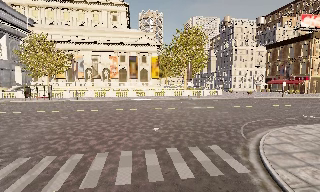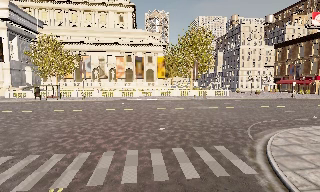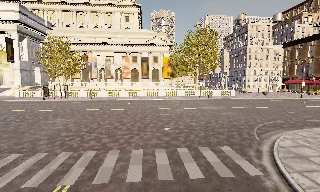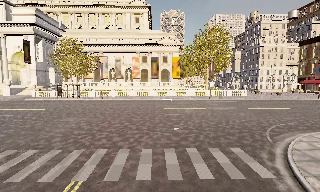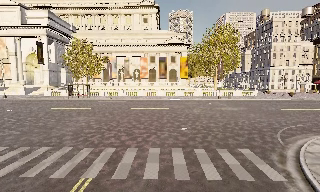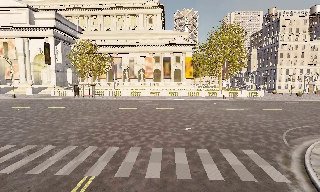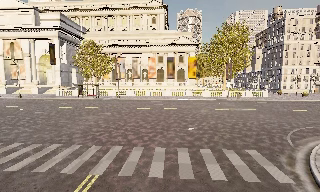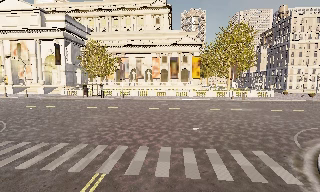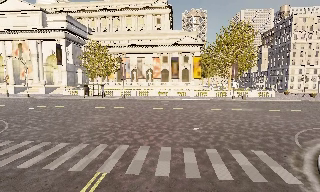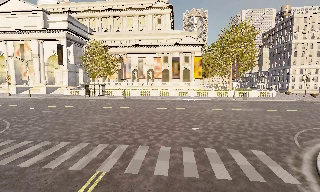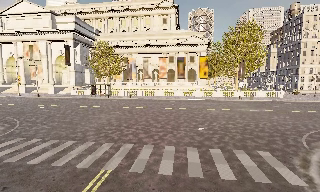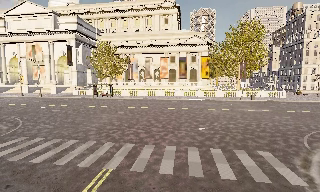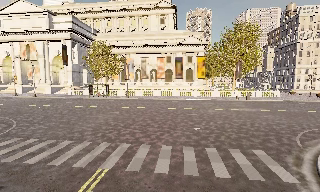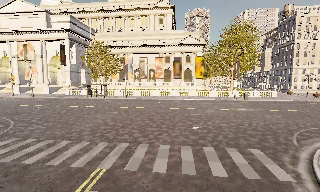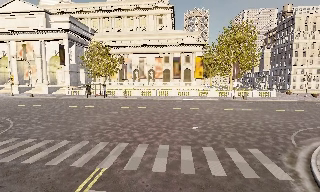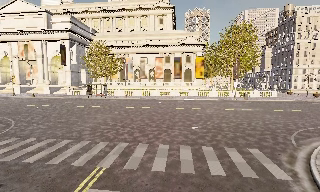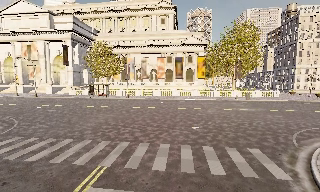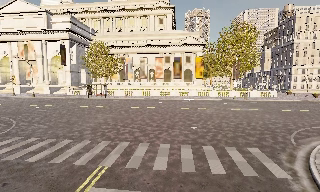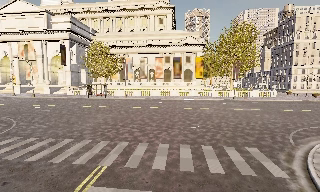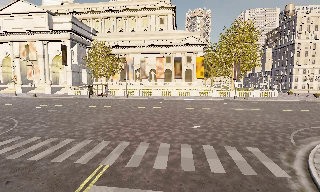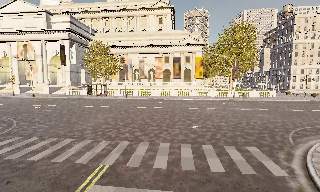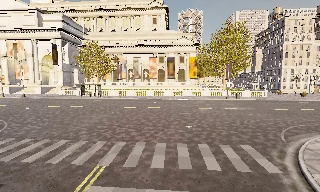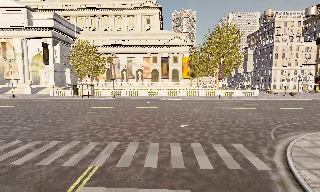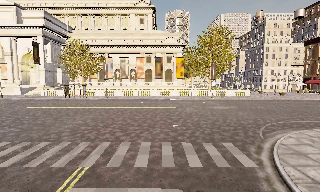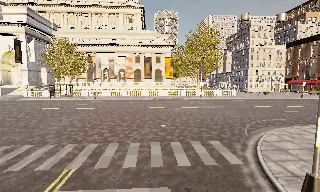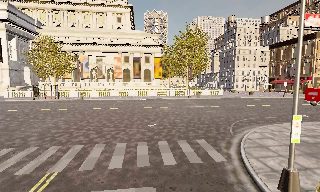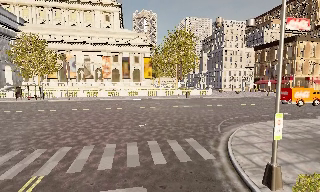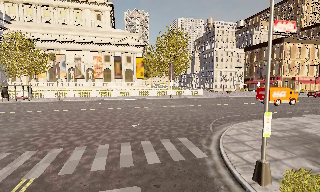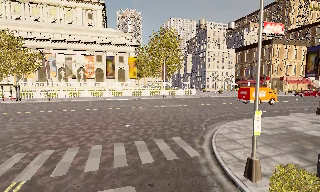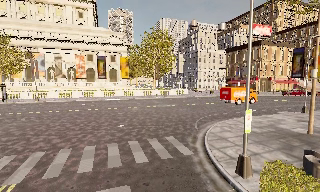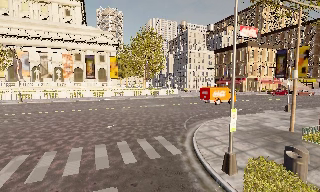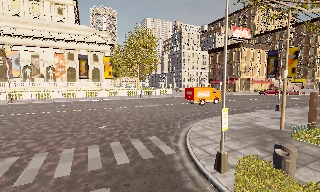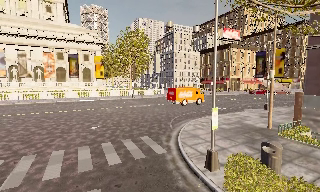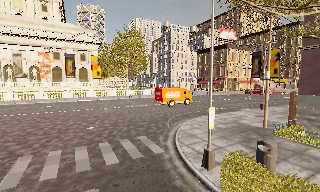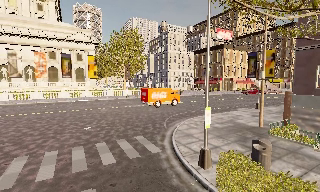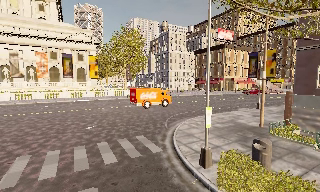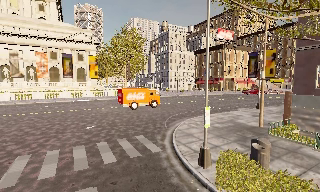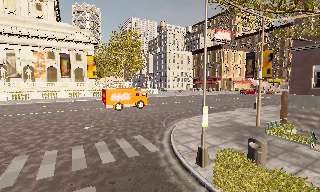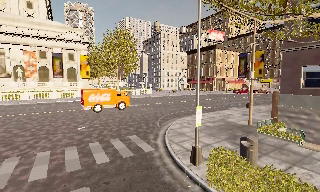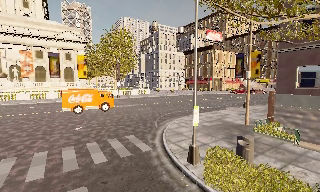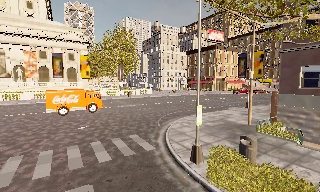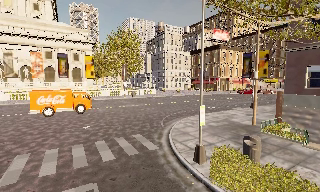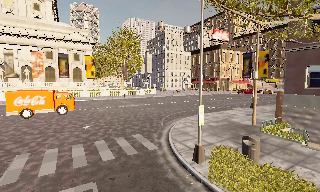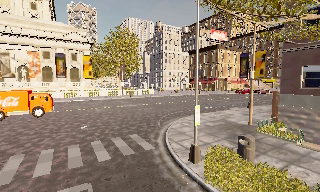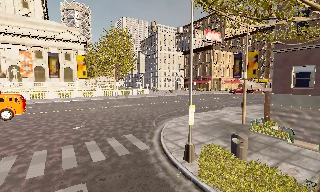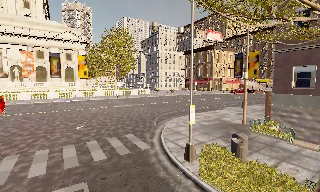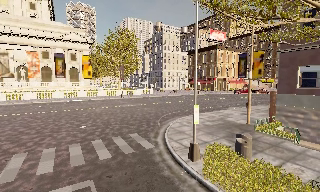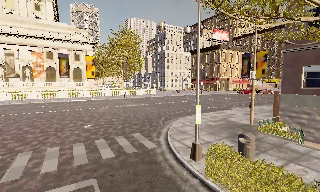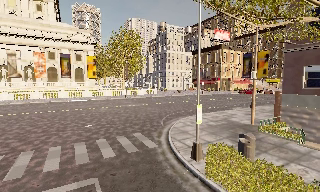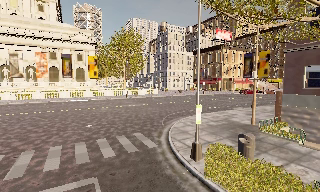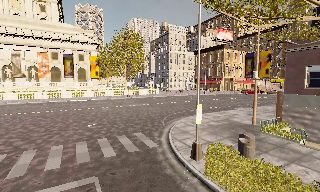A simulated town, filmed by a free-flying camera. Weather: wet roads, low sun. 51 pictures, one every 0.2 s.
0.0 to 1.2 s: The camera swings to its left by about 15 degrees, and the scene slides to the right.
1.2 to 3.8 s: The camera travels backward, about 0.5 m, so what stands in front gets smaller.
3.8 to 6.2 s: The camera swings to its right by about 30 degrees, and the scene slides to the left.
6.2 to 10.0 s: The camera travels backward, about 1 m, so what stands in front gets smaller.
The film runs backward here.
